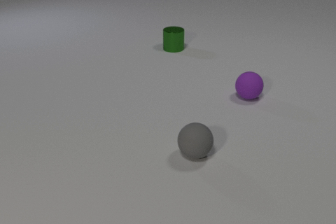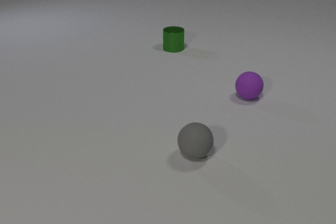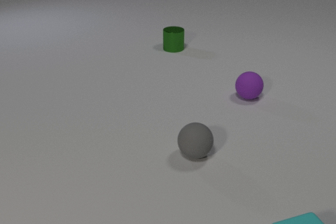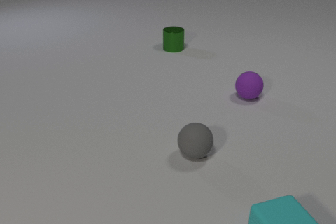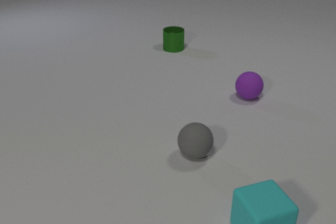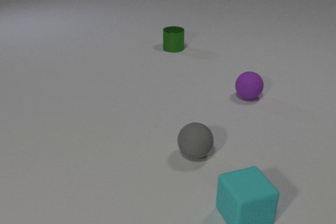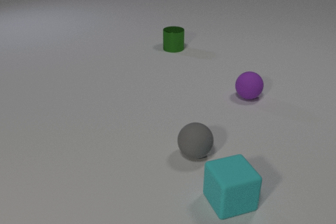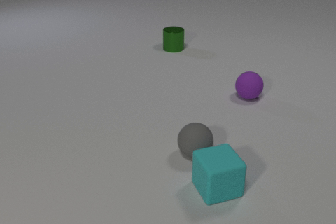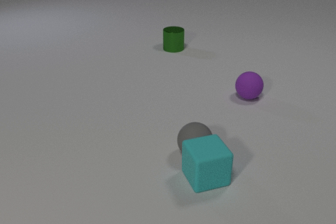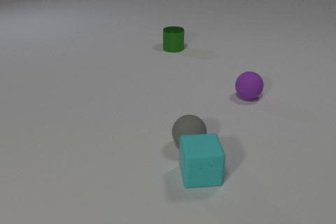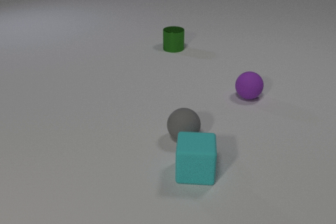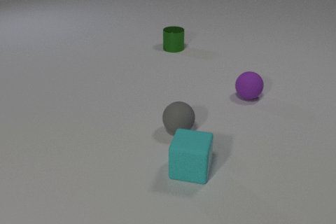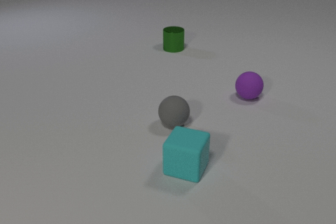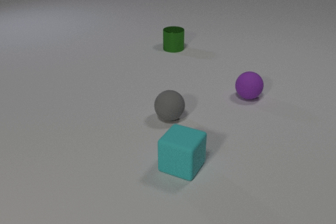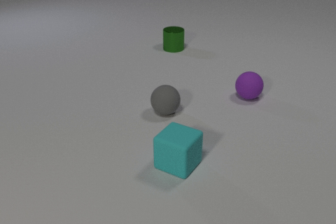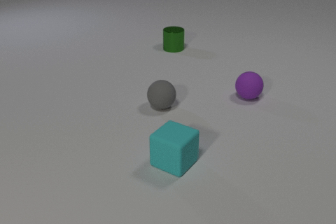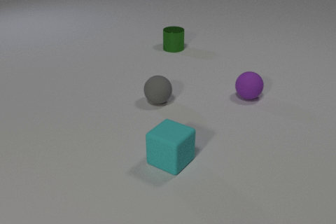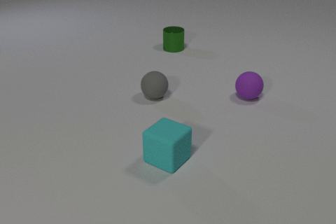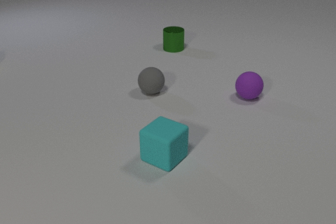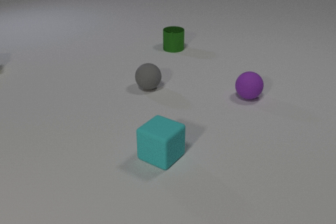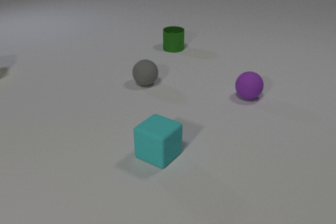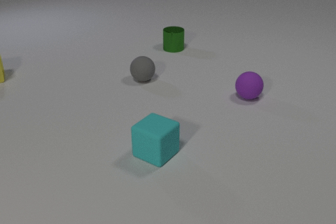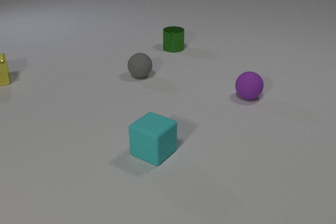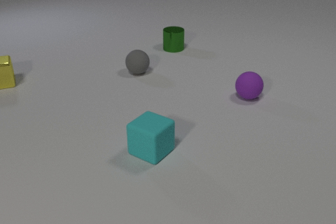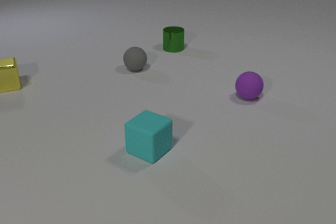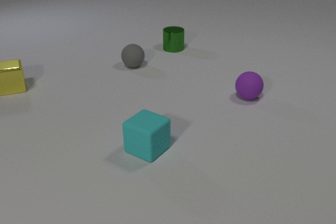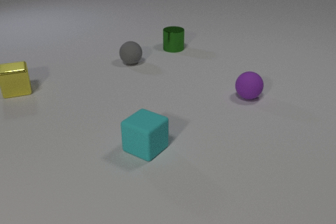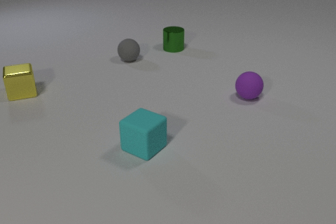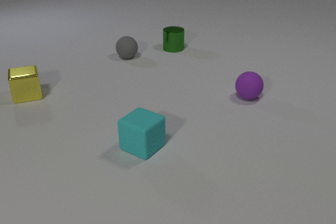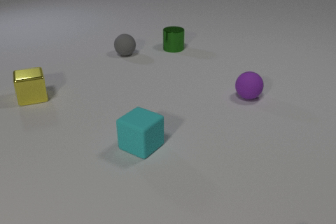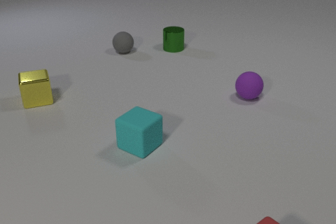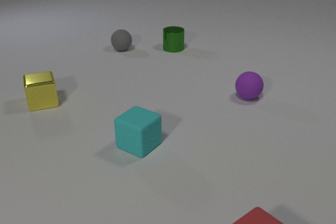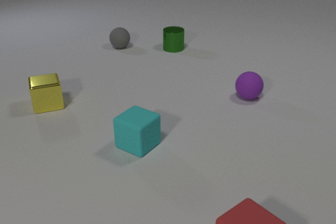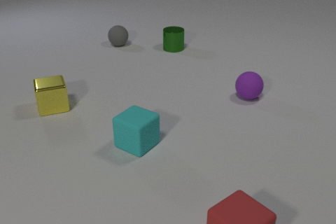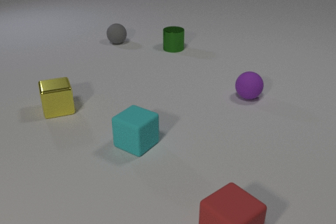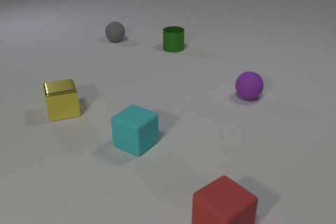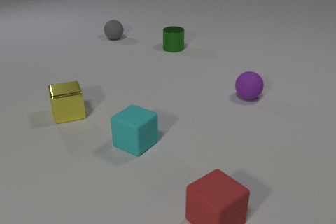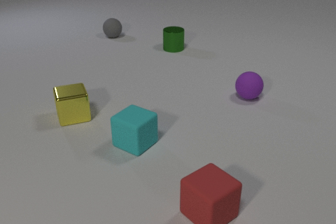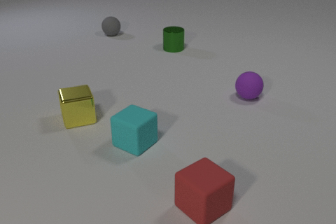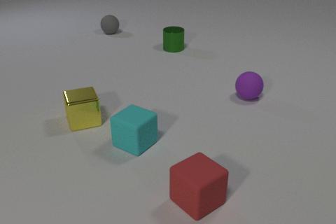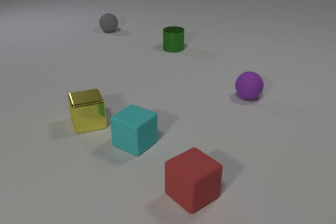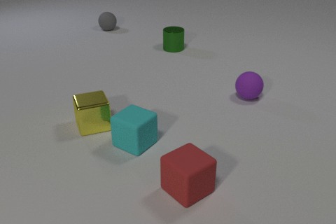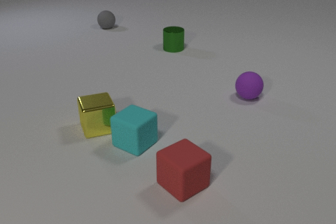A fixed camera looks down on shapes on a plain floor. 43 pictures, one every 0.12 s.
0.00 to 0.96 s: The cyan rubber cube comes in at the bottom edge, slides away from the camera and to the left. The cyan rubber cube and the gray rubber sphere collide.
0.96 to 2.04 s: The cyan rubber cube slides to the left and away from the camera, spins so that its near face slides to the left, clockwise seen from above. The gray rubber sphere rolls away from the camera.
2.04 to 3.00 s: The cyan rubber cube slides to the left and away from the camera. The gray rubber sphere rolls away from the camera. The yellow metal cube comes in at the left edge, slides toward the camera and to the right.
3.00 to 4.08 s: The cyan rubber cube slides to the left and away from the camera. The gray rubber sphere rolls away from the camera. The yellow metal cube slides toward the camera and to the right. The red rubber cube comes in at the bottom edge, slides away from the camera and to the left.
4.08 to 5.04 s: The gray rubber sphere rolls away from the camera. The yellow metal cube slides toward the camera and to the right. The red rubber cube slides away from the camera and to the left.
How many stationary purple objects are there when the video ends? 1.
How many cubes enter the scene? 3.
What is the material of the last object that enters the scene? rubber.
